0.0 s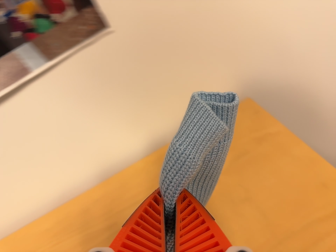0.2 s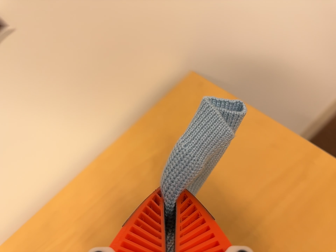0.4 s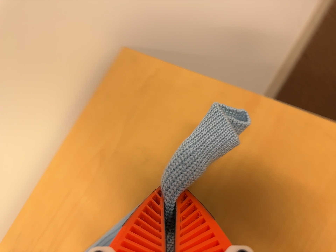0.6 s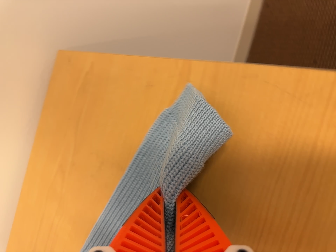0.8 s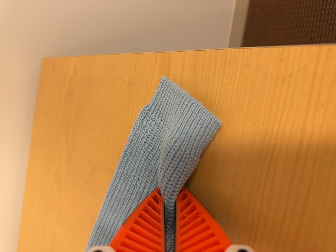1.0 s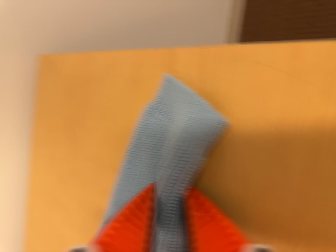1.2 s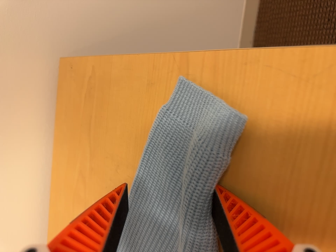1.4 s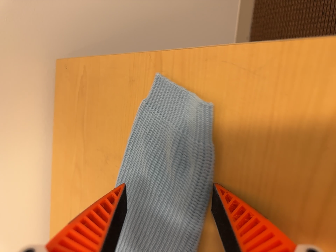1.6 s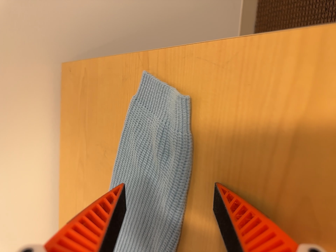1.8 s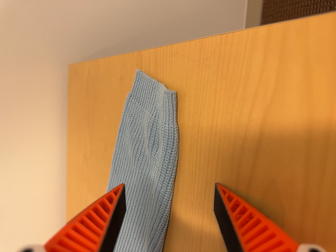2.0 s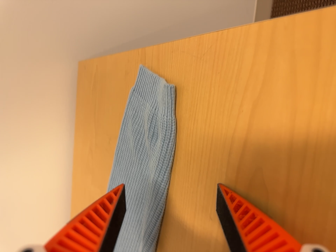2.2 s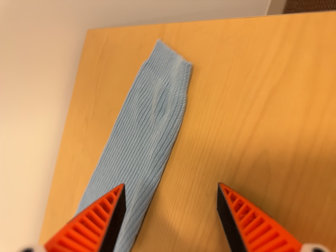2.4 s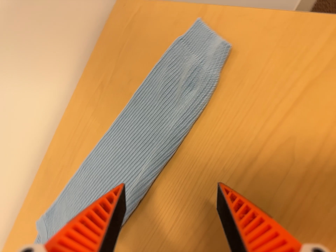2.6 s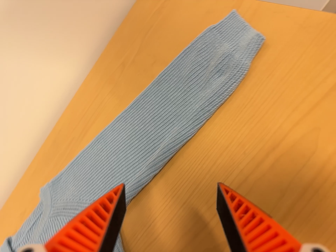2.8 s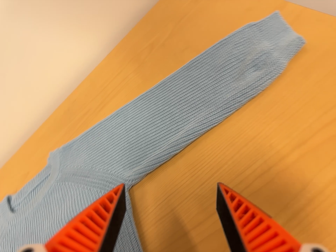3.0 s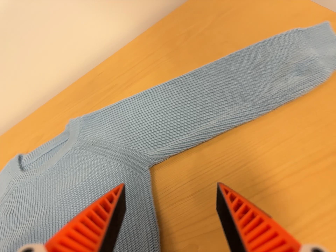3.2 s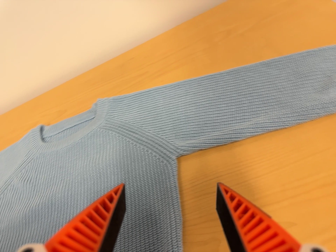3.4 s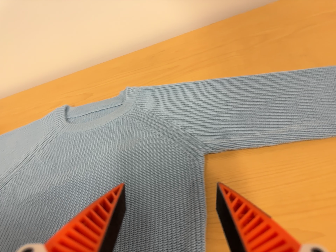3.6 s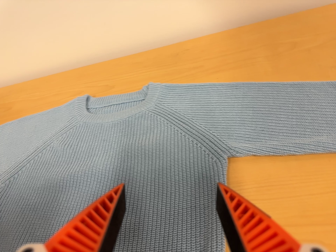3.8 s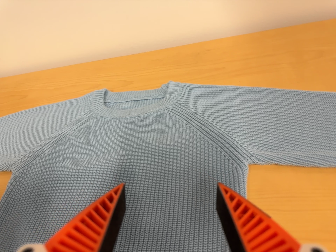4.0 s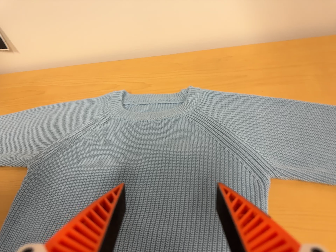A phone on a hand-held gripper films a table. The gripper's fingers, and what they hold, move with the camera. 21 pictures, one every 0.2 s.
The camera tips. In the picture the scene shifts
upward.
0.0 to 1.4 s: The camera travels to its right, about 28 cm, so close, fixed things drift to the left. Its aim tips toward the bottom of its view by about 15 degrees, and the scene shifts upward. It rolls about its line of sight by about 55 degrees, and the scene rotates counterclockwise.
1.4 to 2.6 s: The camera travels toward the bottom of its view and backward, about 12 cm, so close, fixed things drift upward. It rolls about its line of sight by about 30 degrees, and the scene rotates clockwise.
2.6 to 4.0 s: The camera travels to its left, about 26 cm, so close, fixed things drift to the right. It rolls about its line of sight by about 50 degrees, and the scene rotates clockwise.
The film runs backward here.
